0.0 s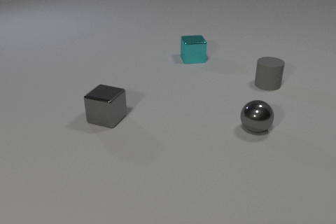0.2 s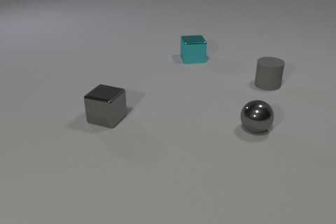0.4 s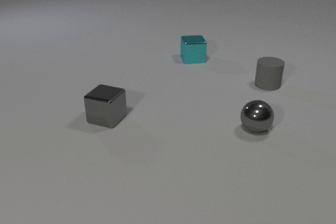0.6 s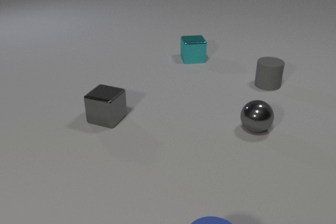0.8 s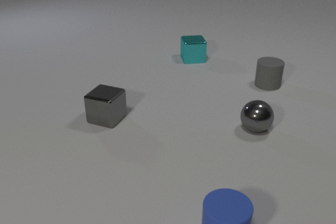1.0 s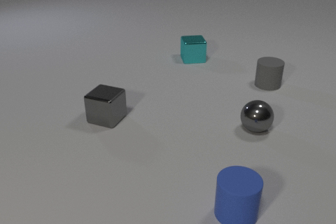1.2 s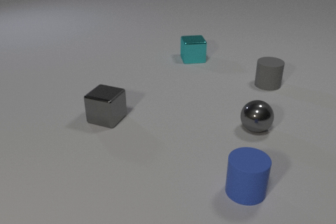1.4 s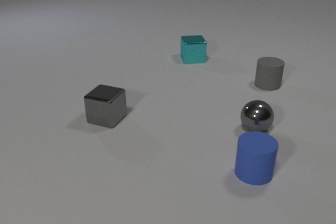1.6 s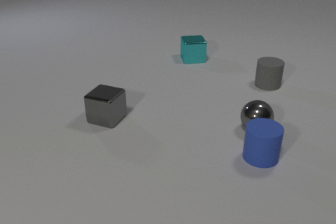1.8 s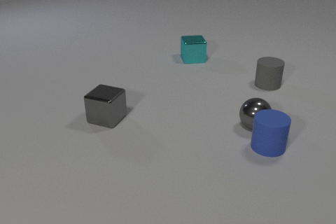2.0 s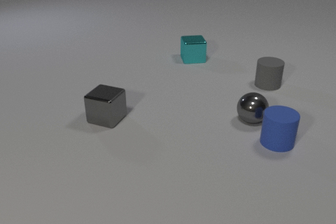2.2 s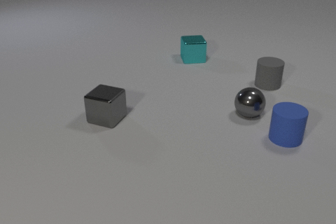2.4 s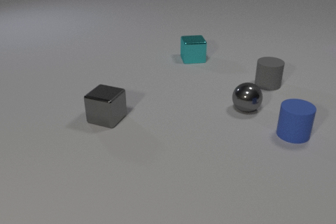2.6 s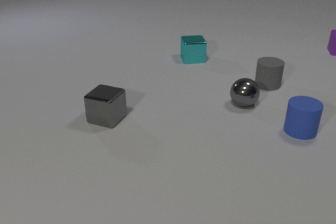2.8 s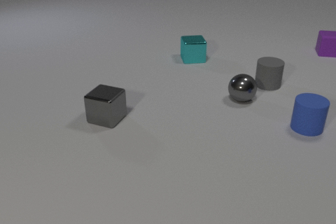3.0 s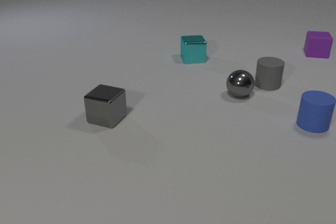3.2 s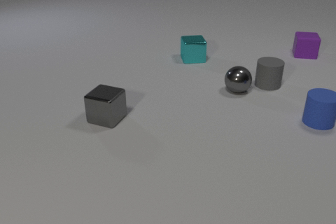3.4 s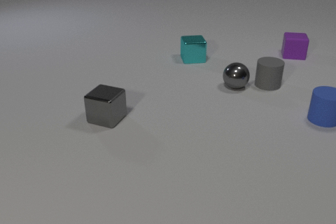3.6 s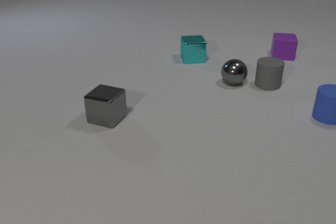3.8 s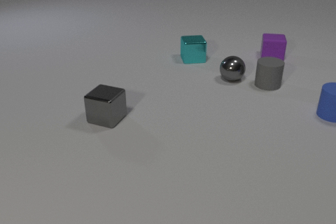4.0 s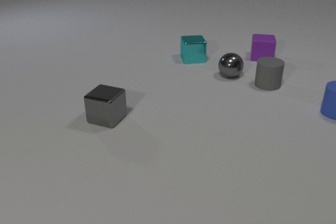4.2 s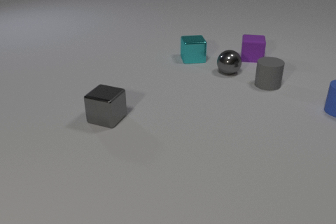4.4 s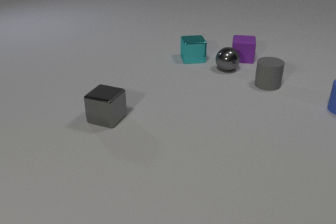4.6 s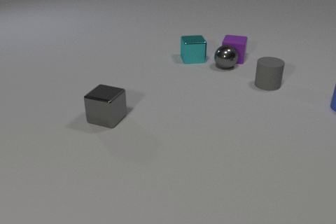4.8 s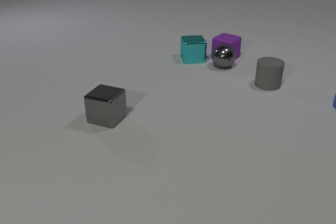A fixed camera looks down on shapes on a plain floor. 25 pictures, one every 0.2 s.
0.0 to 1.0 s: The blue rubber cylinder comes in at the bottom edge, slides away from the camera.
1.0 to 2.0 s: The blue rubber cylinder slides away from the camera. The gray metal sphere rolls away from the camera. The blue rubber cylinder and the gray metal sphere collide.
2.0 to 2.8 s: The blue rubber cylinder slides away from the camera and to the right. The gray metal sphere rolls away from the camera. The purple rubber cube comes in at the right edge, slides to the left and toward the camera.
2.8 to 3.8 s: The blue rubber cylinder slides away from the camera and to the right. The gray metal sphere rolls away from the camera. The purple rubber cube slides to the left and toward the camera.
3.8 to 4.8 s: The blue rubber cylinder slides away from the camera and to the right. The gray metal sphere rolls away from the camera. The purple rubber cube slides to the left, spins so that its near face slides to the left, clockwise seen from above. The gray metal sphere and the purple rubber cube collide.
How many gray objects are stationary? 2.
What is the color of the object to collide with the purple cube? gray.
How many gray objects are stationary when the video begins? 3.
